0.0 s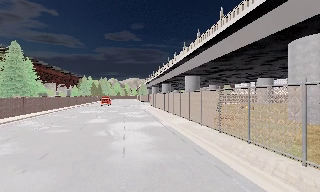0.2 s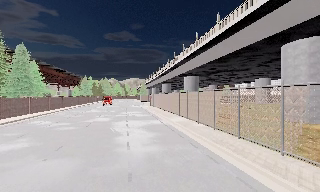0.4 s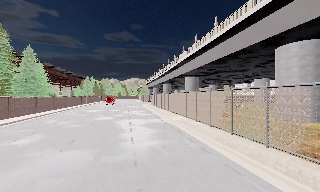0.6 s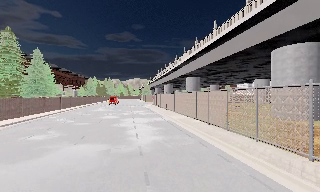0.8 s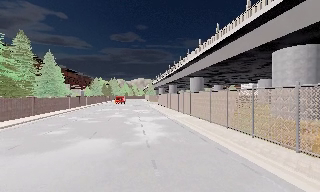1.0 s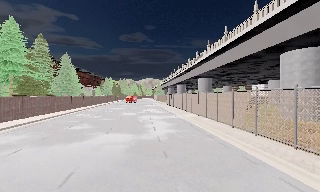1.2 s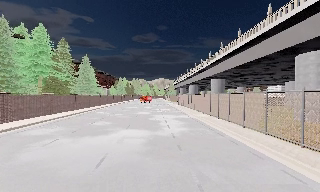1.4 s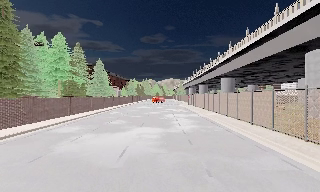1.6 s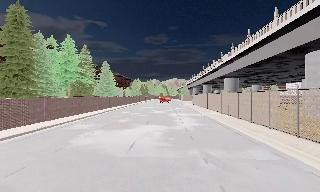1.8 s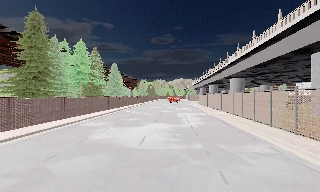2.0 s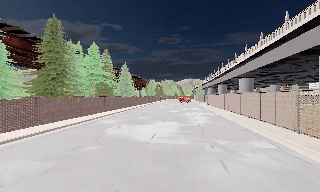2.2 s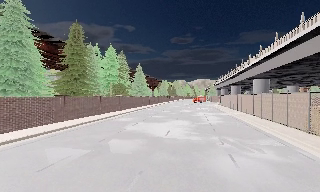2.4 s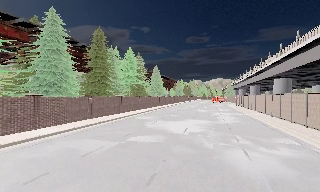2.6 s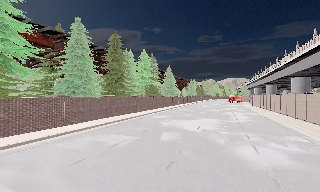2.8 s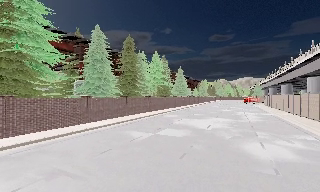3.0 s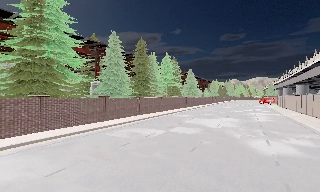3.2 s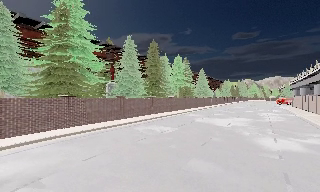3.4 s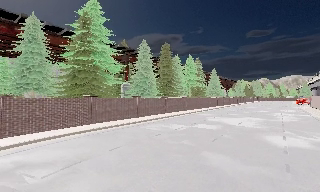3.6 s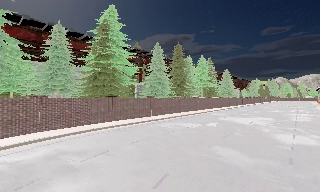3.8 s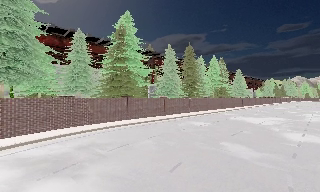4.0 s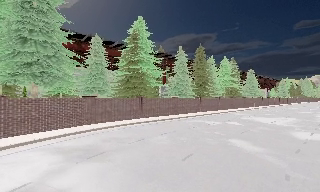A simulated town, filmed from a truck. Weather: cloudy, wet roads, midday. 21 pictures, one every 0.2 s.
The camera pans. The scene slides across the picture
to the right.
The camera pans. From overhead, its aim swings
counterclockwise.
0.0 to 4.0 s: The scene slides to the right, as the camera pans about 60 degrees to its left. It travels backward, about 20 m.
The film runs backward here.
